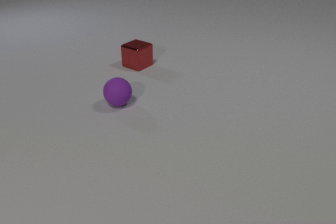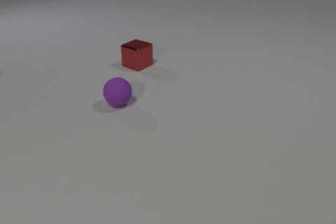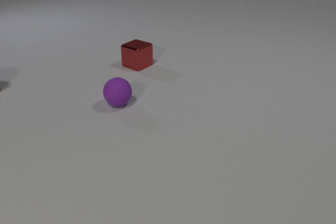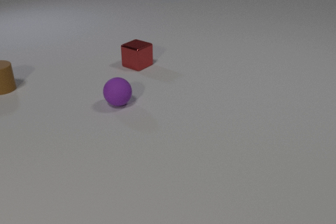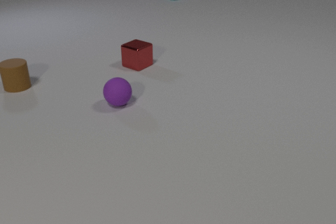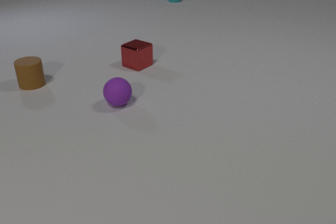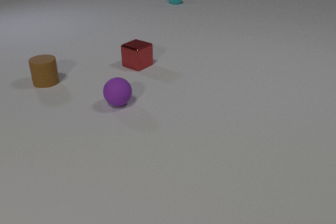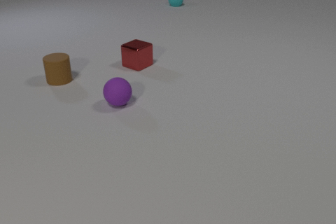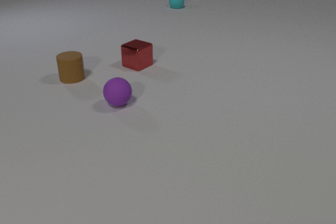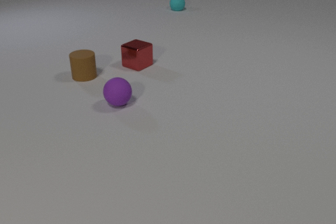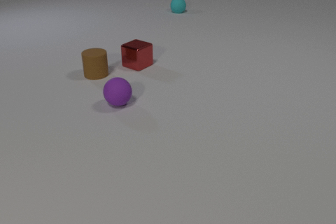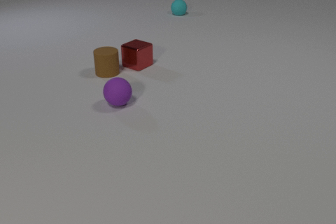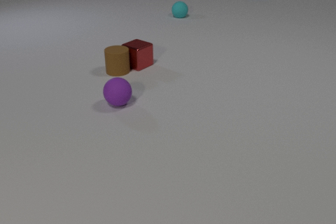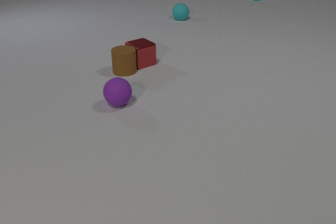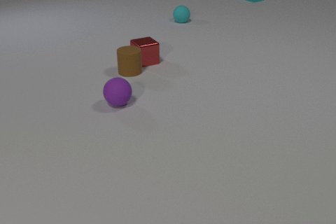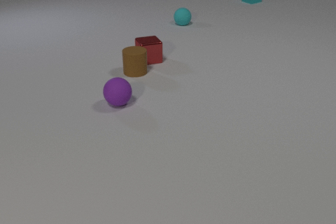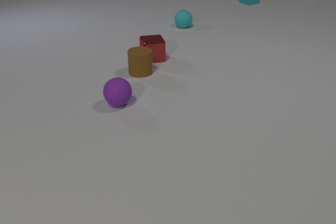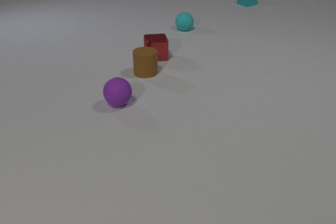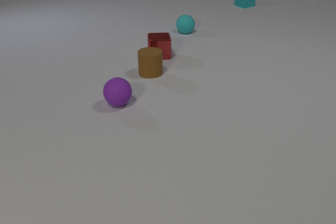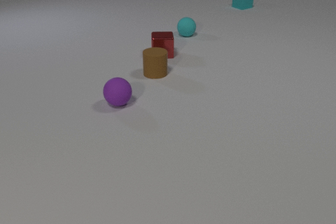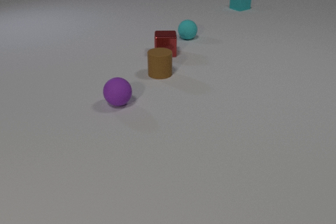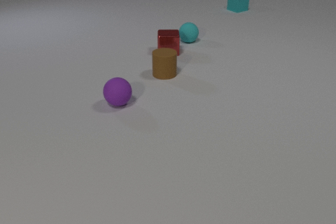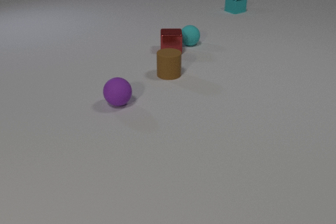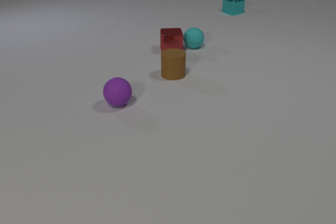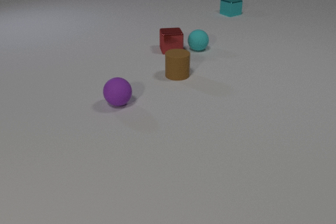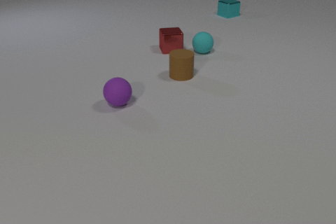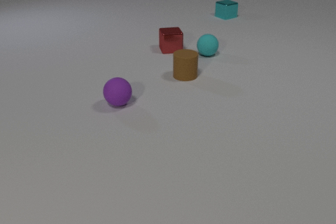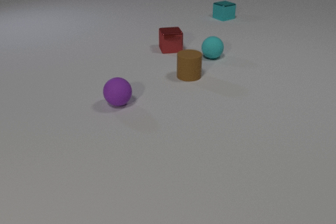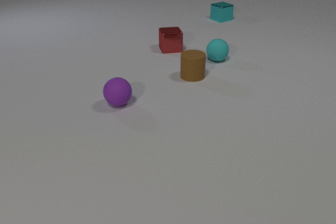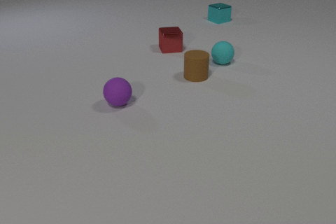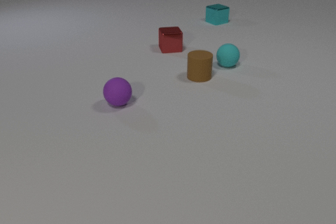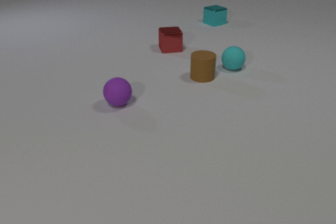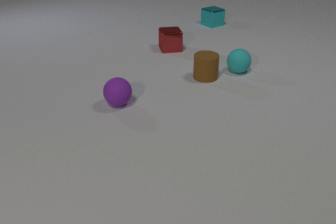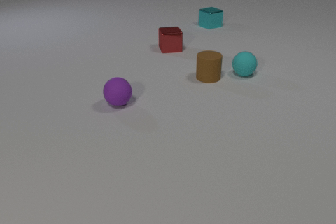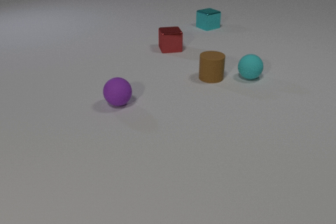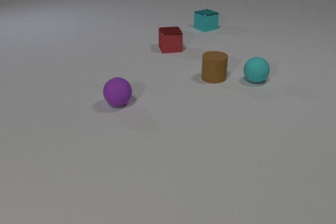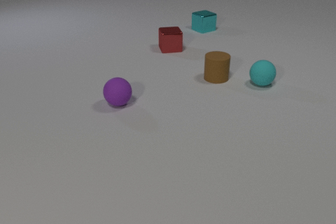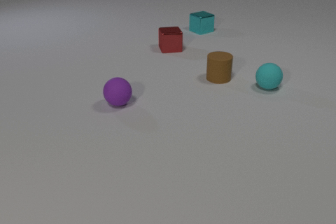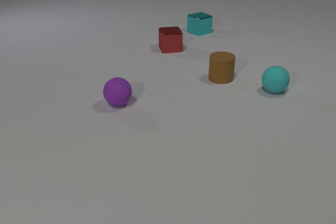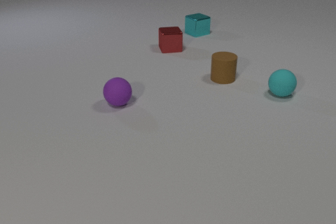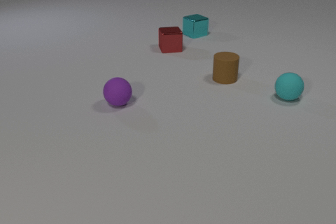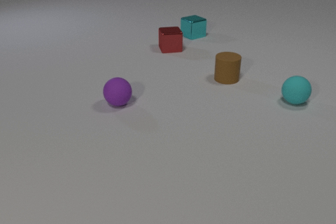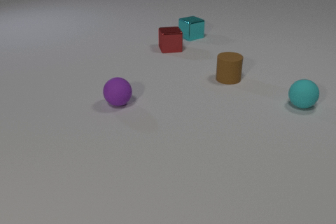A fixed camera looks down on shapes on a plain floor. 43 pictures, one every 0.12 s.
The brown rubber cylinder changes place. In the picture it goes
to the right.
The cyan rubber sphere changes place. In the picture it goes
toward the camera.
0.00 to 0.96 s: The brown rubber cylinder comes in at the left edge, slides to the right. The cyan rubber sphere comes in at the top edge, rolls toward the camera.
0.96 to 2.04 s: The brown rubber cylinder slides to the right. The red metal cube slides away from the camera and to the right, spins clockwise seen from above by about 45 degrees, its near face sliding to the left. The cyan rubber sphere rolls toward the camera. The cyan metal cube comes in at the top edge, slides toward the camera. The brown rubber cylinder and the red metal cube collide.
2.04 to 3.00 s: The brown rubber cylinder slides to the right. The red metal cube slides away from the camera and to the right. The cyan rubber sphere rolls toward the camera. The cyan metal cube slides toward the camera and to the left. The red metal cube and the cyan rubber sphere collide.
3.00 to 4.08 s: The brown rubber cylinder slides to the right. The cyan rubber sphere rolls toward the camera and to the right. The cyan metal cube slides toward the camera and to the left.
4.08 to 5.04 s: The brown rubber cylinder slides to the right. The cyan rubber sphere rolls to the right and toward the camera. The cyan metal cube slides toward the camera and to the left.
What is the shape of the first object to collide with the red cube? cylinder.
Are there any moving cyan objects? yes.
How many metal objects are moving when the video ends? 1.
